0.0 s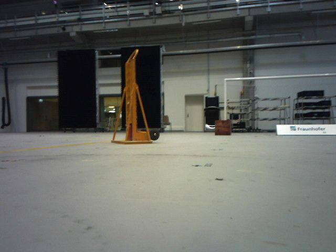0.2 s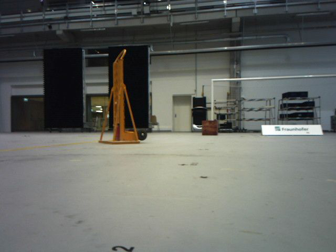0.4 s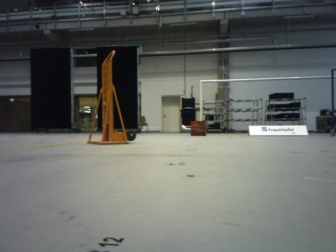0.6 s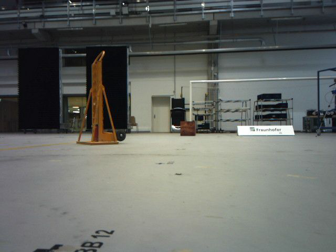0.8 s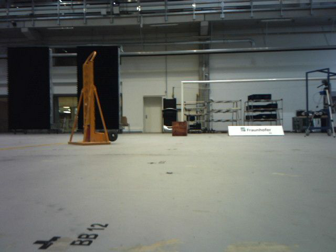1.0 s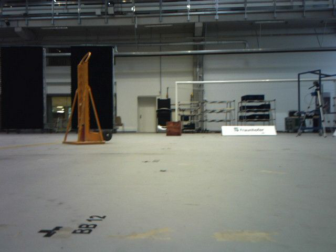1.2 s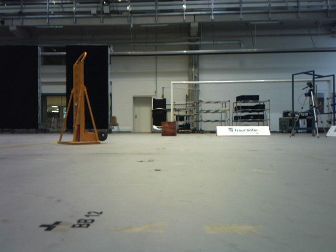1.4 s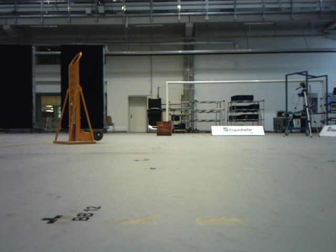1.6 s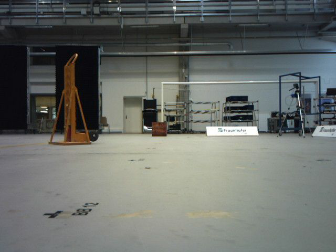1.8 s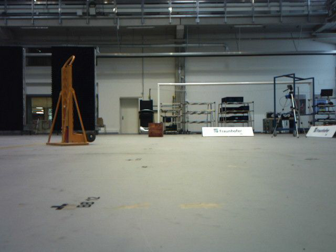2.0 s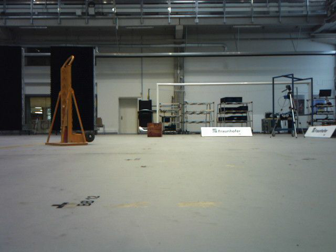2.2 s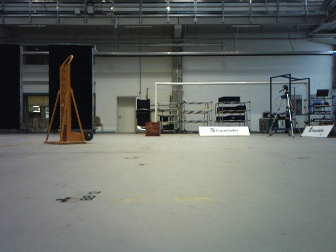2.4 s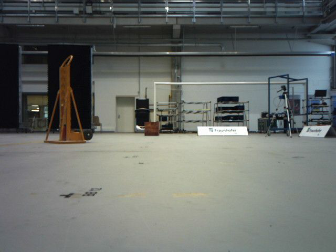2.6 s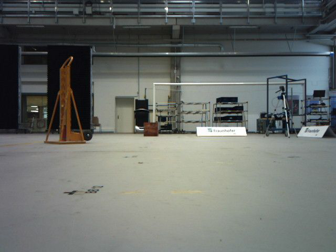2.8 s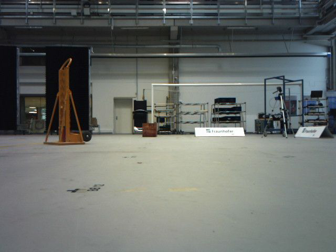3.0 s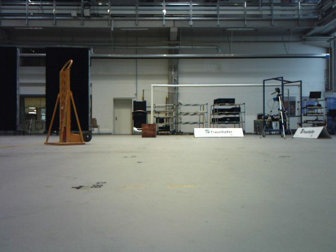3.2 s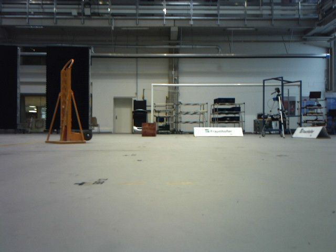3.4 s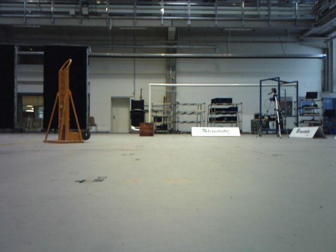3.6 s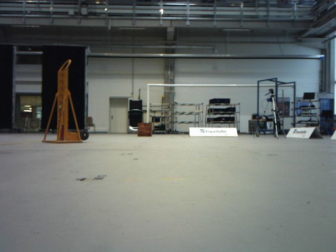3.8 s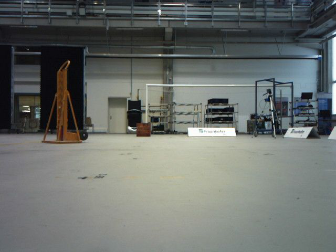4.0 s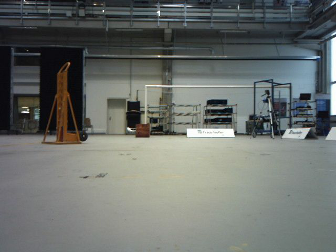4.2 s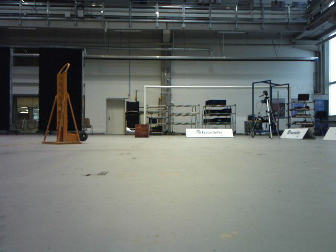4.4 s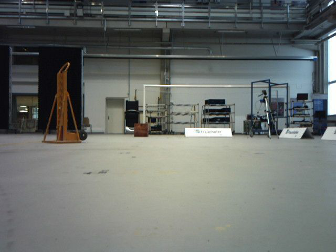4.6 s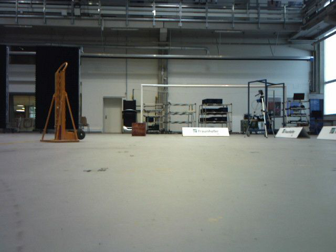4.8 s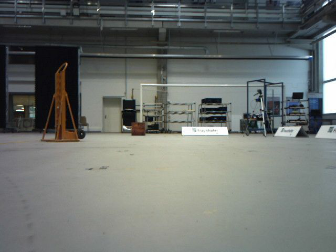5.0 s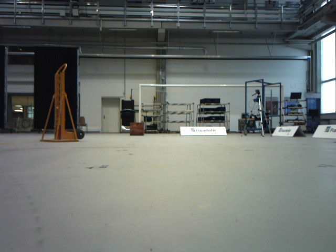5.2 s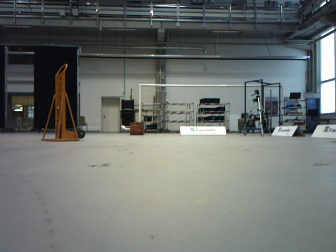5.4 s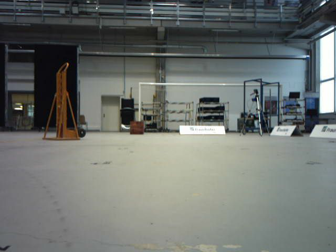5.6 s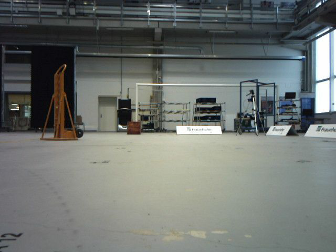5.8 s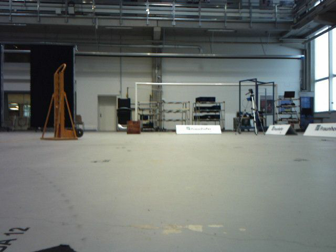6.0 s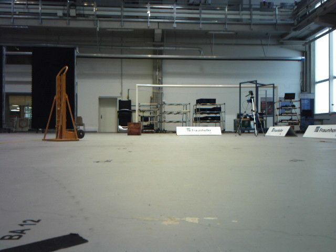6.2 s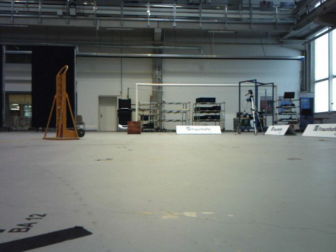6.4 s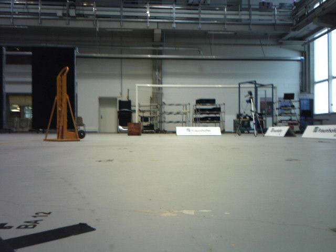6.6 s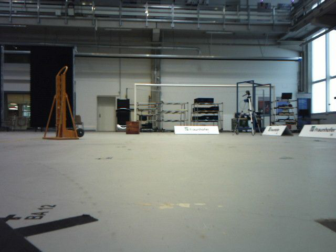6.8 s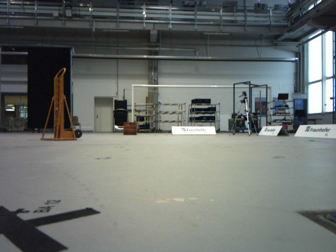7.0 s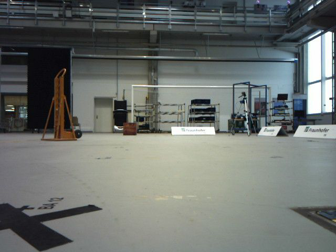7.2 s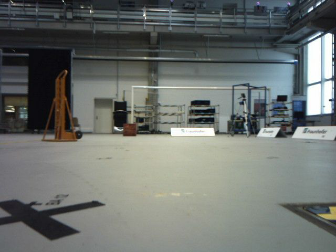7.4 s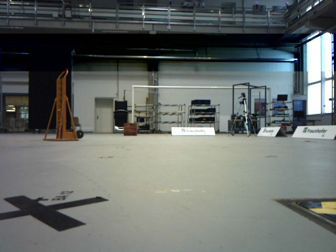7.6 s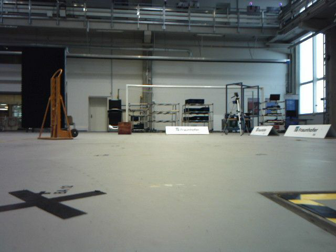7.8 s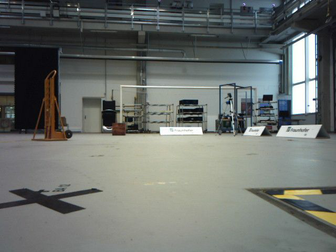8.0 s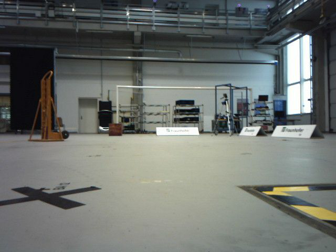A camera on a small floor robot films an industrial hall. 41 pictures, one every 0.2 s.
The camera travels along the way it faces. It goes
backward.
0.0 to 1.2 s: The camera pans to its right, which is clockwise from overhead, by about 10 degrees. It travels backward, about 0.2 m, so what stands in front gets smaller.
1.2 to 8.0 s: The scene slides to the left, as the camera pans about 10 degrees to its right. It travels backward, about 1.4 m, so what stands in front gets smaller.
The film runs backward here.
